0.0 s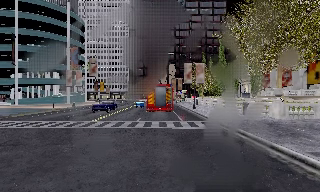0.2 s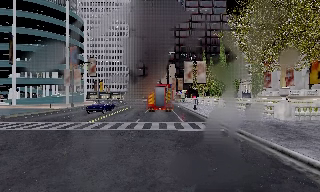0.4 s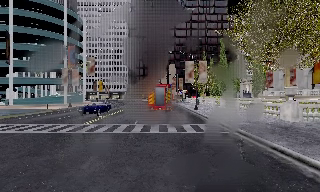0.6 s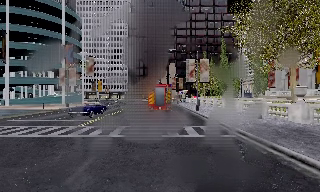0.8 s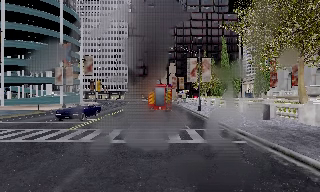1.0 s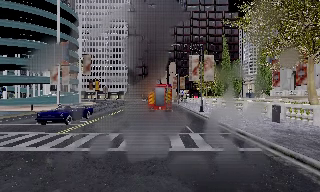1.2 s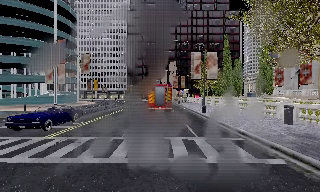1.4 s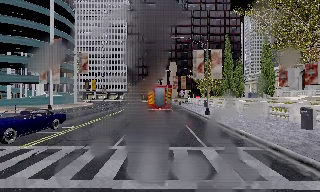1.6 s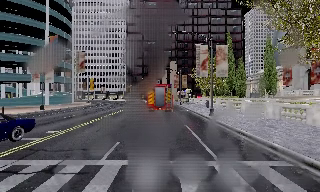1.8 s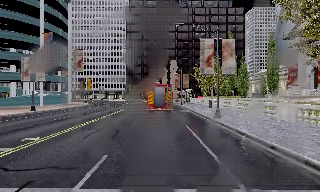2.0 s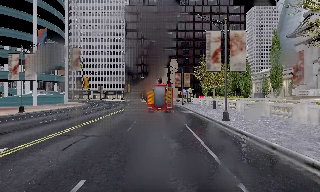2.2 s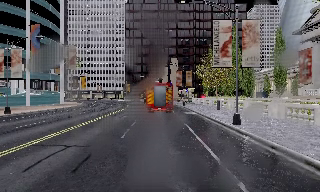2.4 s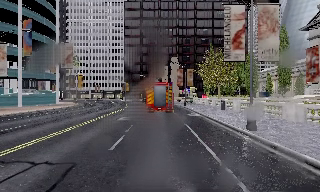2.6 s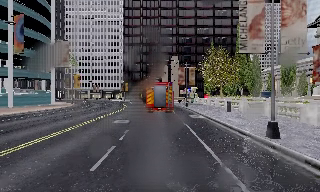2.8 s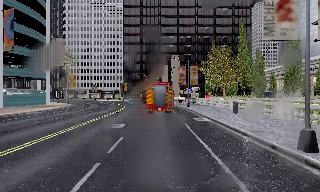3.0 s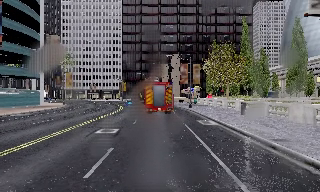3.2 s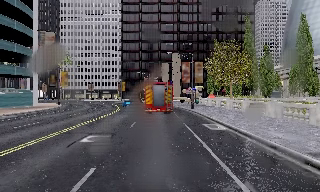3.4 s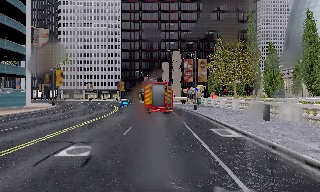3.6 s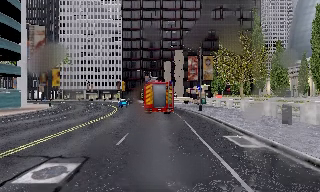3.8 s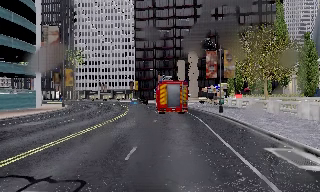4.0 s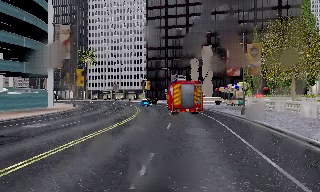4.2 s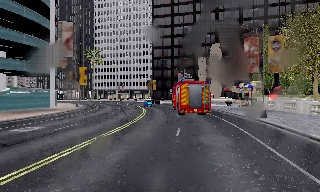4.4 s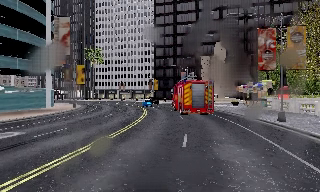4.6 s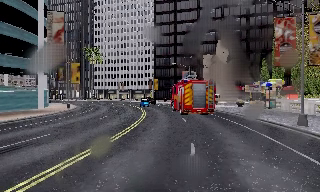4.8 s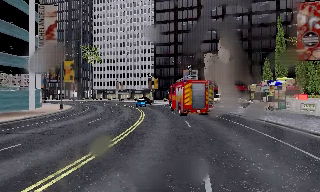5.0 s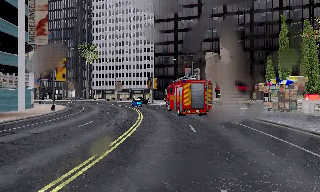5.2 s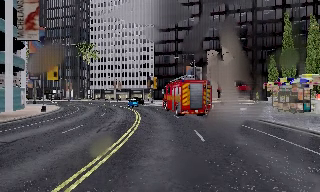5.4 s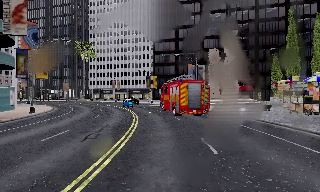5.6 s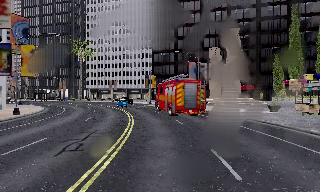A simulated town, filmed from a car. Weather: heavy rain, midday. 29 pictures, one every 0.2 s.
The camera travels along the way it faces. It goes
forward.
0.0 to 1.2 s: The camera travels forward, about 5 m, so what stands in front looms larger. It gains speed.
1.2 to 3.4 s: The camera travels forward, about 17 m, so what stands in front looms larger.
3.4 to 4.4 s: The camera swings to its left by about 10 degrees, and the scene slides to the right. It travels forward, about 8 m, so what stands in front looms larger.
4.4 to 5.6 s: The camera travels forward, about 10 m, so what stands in front looms larger.
The film runs forward here.
